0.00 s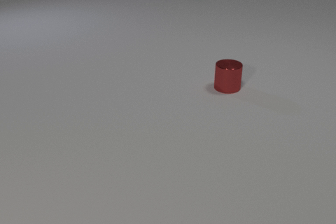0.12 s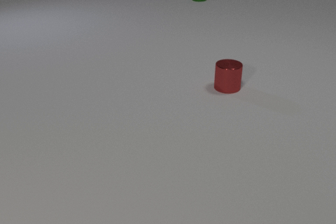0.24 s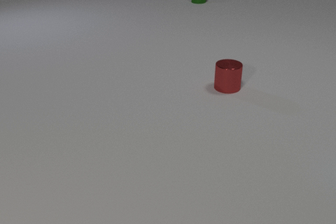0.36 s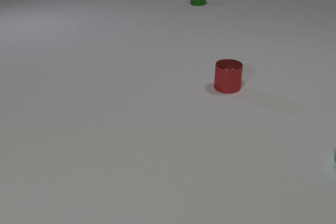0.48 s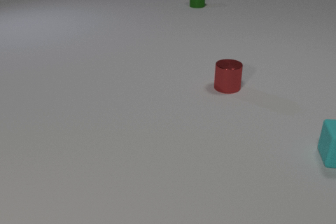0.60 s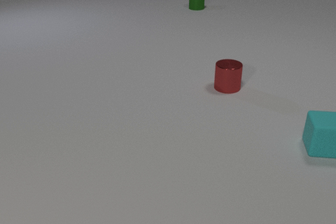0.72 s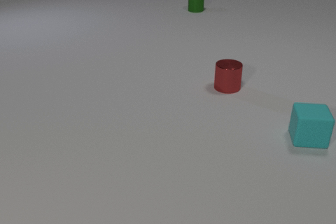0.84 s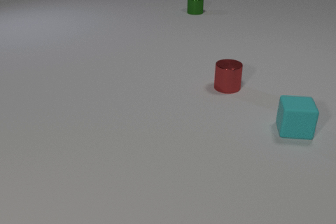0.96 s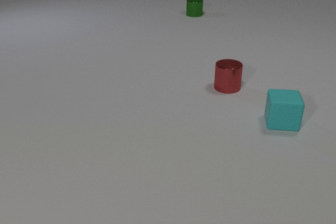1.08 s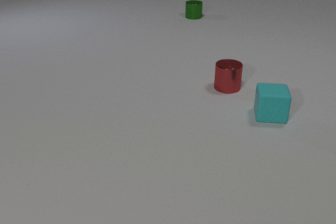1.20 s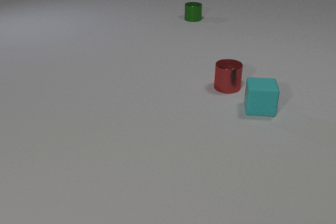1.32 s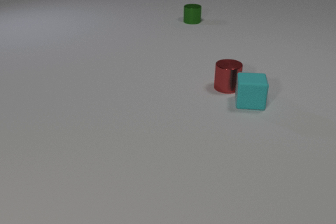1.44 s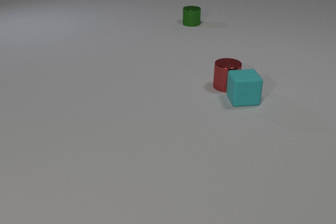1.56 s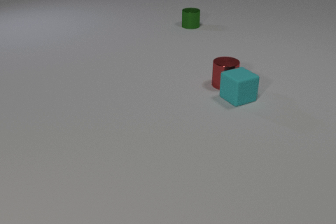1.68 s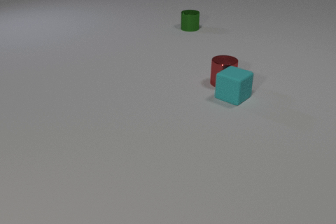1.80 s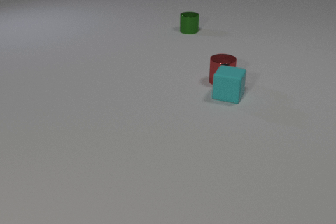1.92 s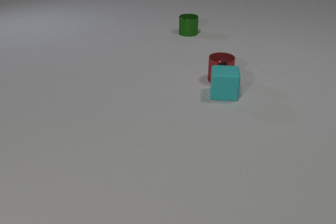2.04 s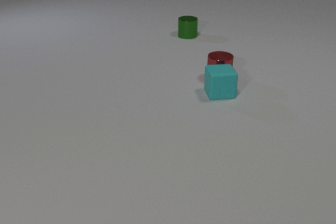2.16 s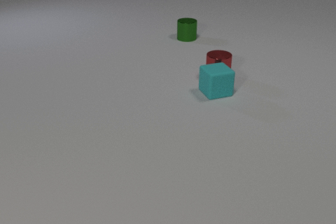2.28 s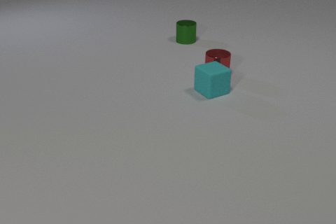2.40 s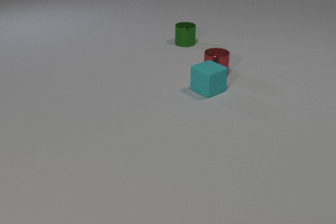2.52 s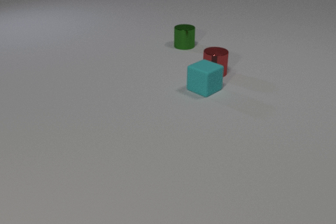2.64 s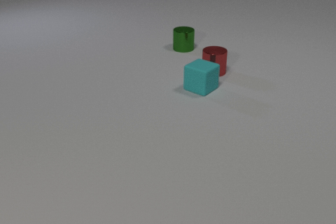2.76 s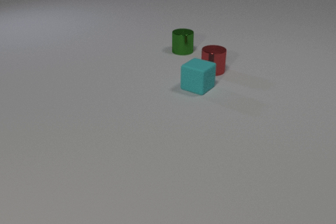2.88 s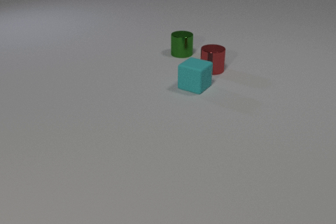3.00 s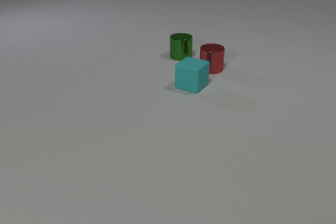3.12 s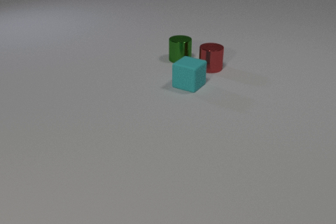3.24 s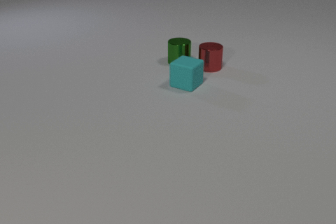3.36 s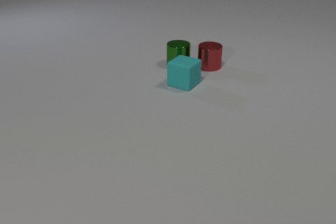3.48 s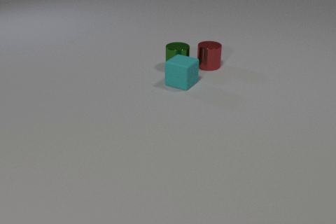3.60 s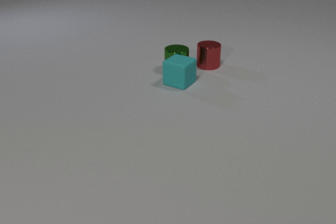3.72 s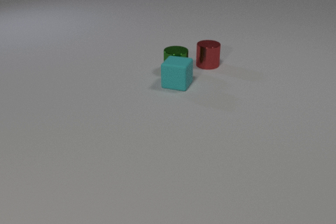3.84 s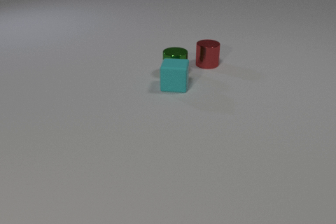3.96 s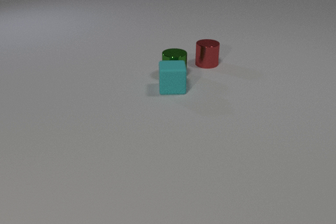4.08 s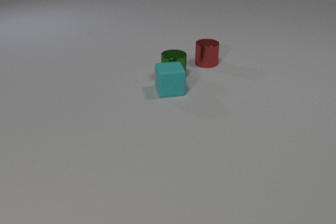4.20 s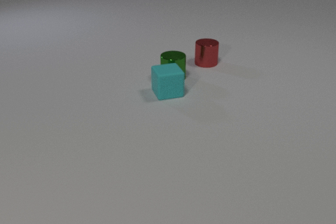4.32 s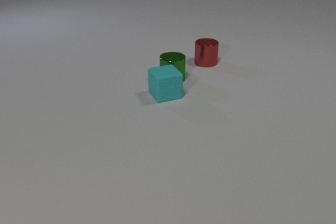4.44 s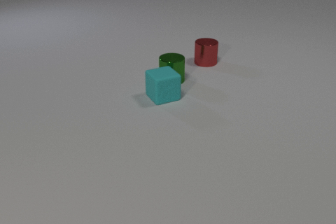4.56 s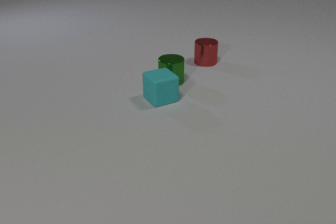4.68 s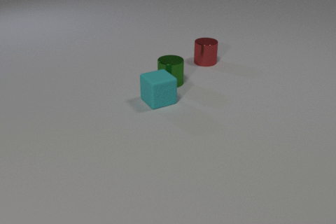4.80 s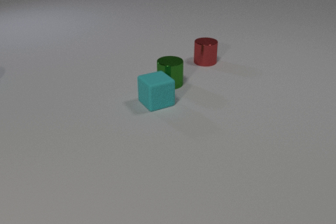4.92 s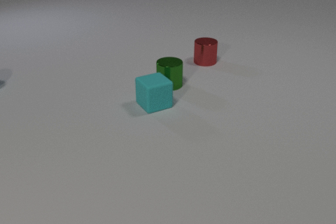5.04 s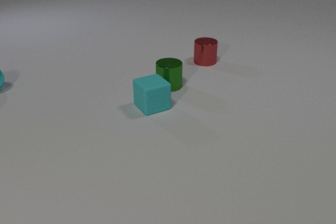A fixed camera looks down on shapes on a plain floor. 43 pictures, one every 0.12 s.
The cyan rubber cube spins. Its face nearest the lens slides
to the right.
The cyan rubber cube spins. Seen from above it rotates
counterclockwise.
0.00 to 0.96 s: The cyan rubber cube comes in at the right edge, slides to the left and away from the camera. The green metal cylinder slides toward the camera.
0.96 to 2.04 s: The cyan rubber cube slides to the left and away from the camera, spins counterclockwise seen from above by about 105 degrees, its near face sliding to the right. The red metal cylinder slides away from the camera and to the left. The green metal cylinder slides toward the camera. The cyan rubber cube and the red metal cylinder collide.
2.04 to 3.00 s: The cyan rubber cube slides to the left and away from the camera, spins counterclockwise seen from above by about 45 degrees, its near face sliding to the right. The red metal cylinder slides away from the camera. The green metal cylinder slides toward the camera.
3.00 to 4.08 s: The cyan rubber cube slides to the left and toward the camera, spins so that its near face slides to the right, counterclockwise seen from above. The red metal cylinder slides away from the camera. The green metal cylinder slides toward the camera. The cyan rubber cube and the green metal cylinder collide.
4.08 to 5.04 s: The cyan rubber cube slides toward the camera and to the left. The green metal cylinder slides toward the camera. The cyan metal sphere comes in at the left edge.
What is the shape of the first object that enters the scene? cube.
What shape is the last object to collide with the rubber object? cylinder.
What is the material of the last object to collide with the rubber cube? metal.
